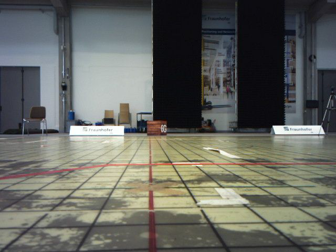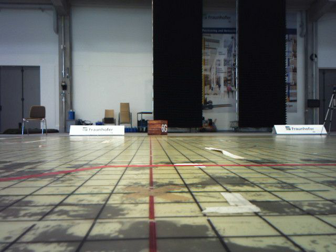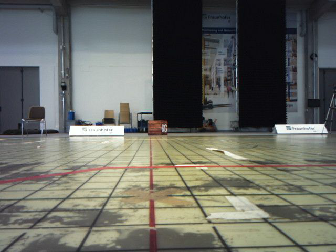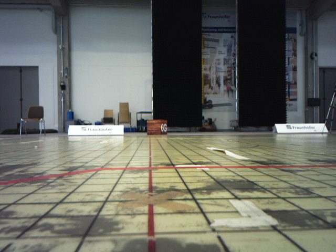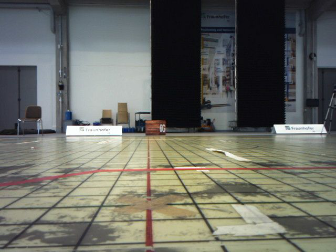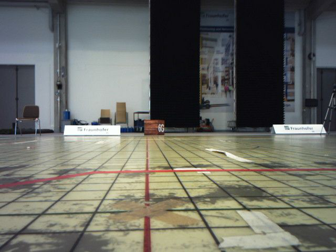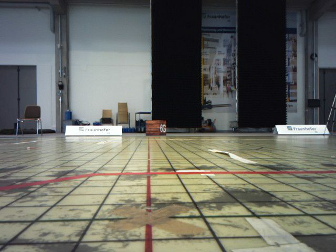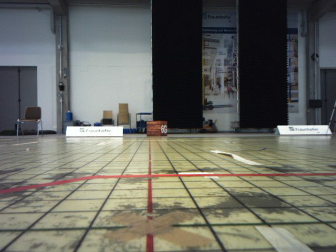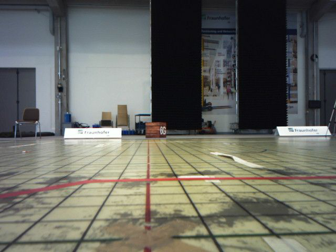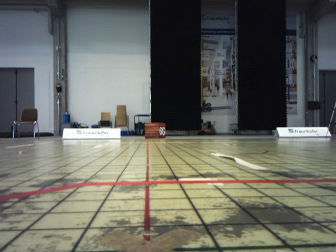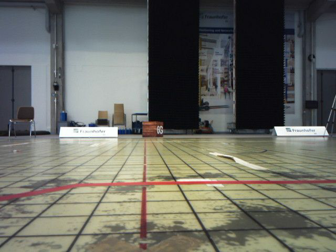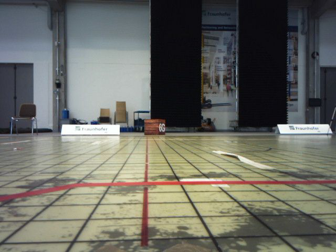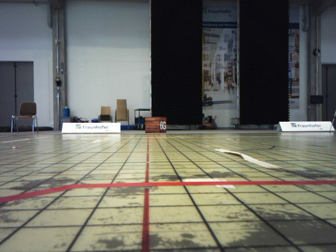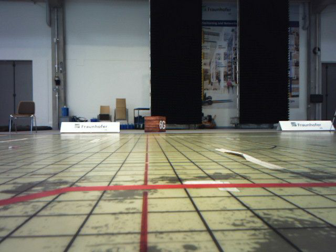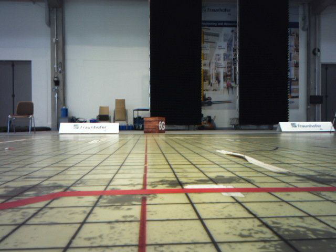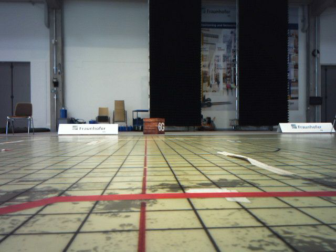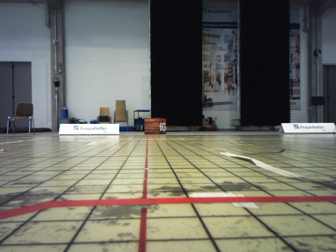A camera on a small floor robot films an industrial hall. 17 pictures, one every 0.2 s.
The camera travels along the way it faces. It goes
forward.
0.0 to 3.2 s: The camera travels forward, about 0.7 m, so what stands in front looms larger.
The film runs forward here.
